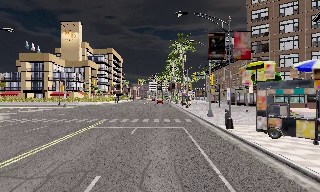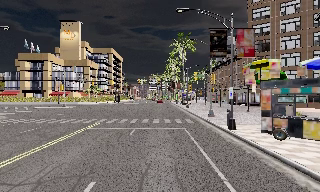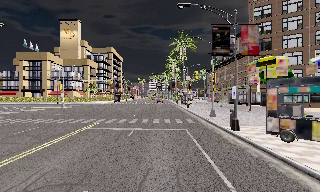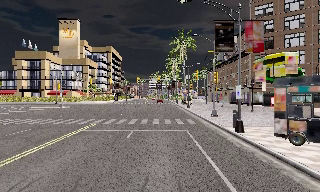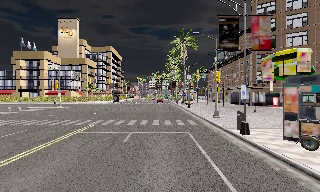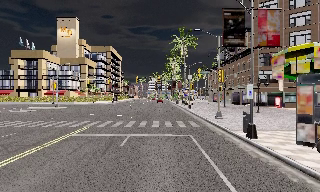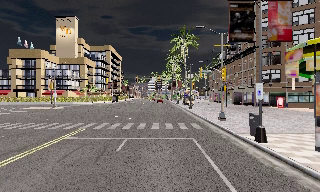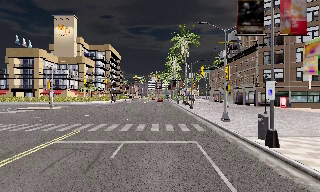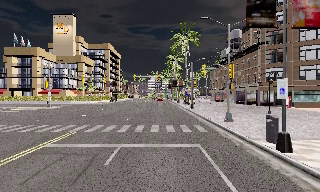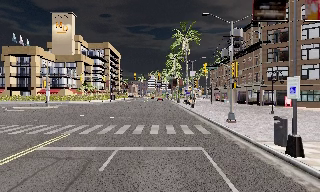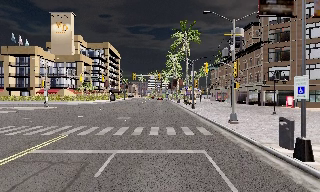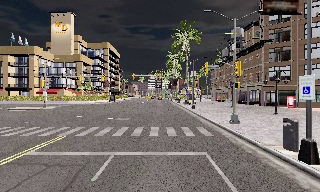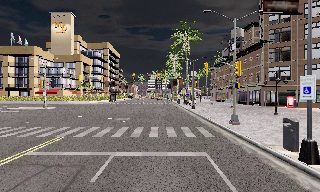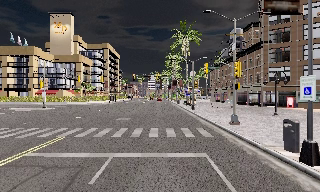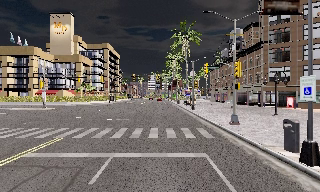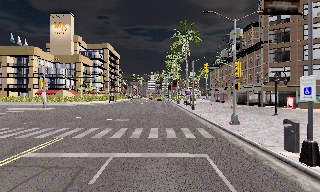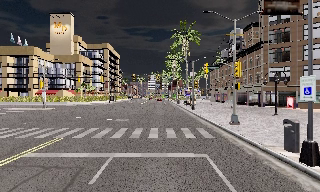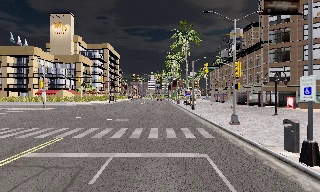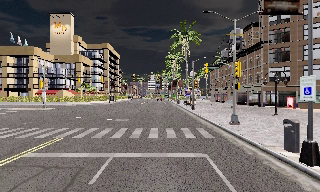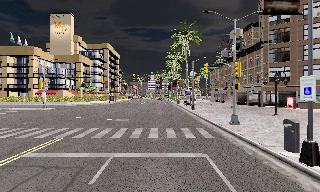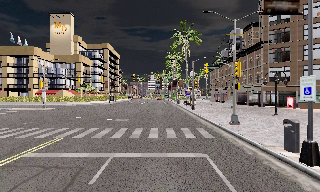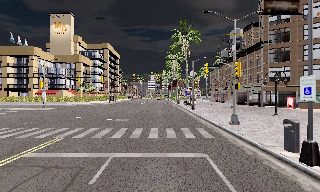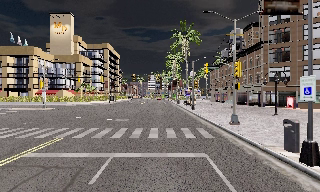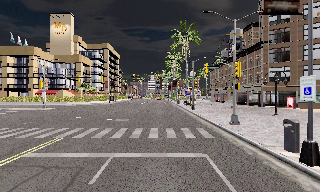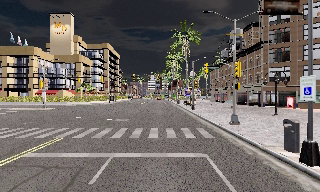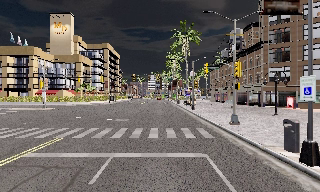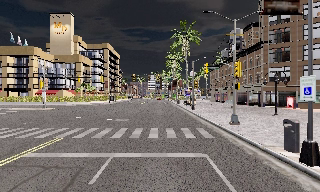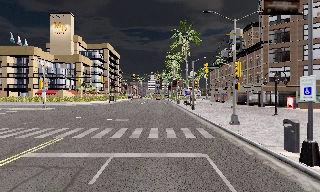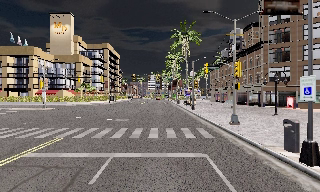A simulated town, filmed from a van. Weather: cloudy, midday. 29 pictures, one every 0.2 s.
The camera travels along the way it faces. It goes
forward.
0.0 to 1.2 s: The camera travels forward, about 3.5 m, so what stands in front looms larger. It gains speed.
1.2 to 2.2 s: The camera travels forward, about 2.5 m, so what stands in front looms larger. It loses speed.
2.2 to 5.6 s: The camera keeps its place and its aim.
The film runs forward here.
